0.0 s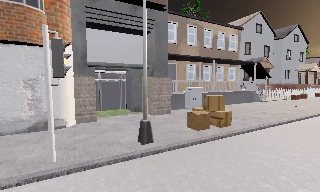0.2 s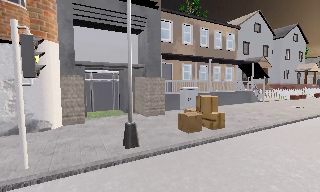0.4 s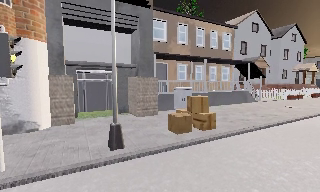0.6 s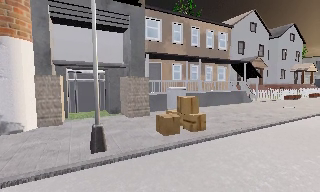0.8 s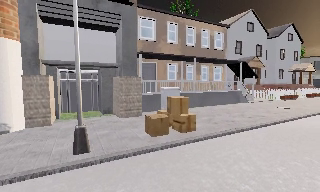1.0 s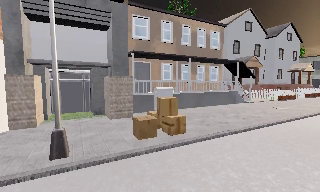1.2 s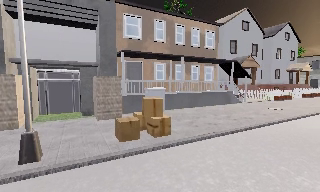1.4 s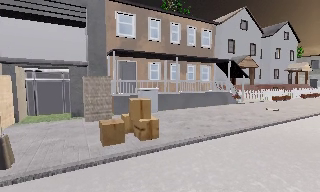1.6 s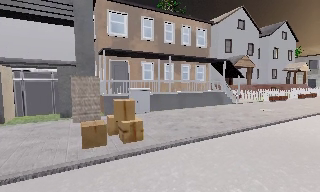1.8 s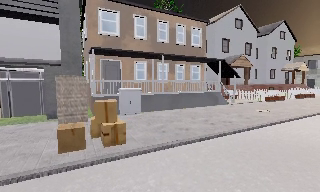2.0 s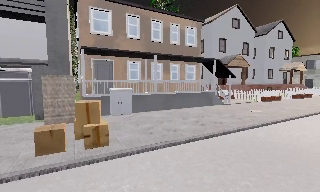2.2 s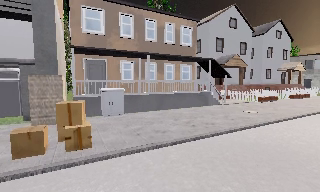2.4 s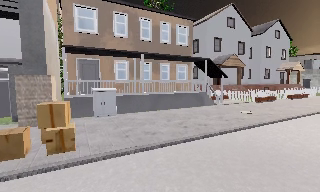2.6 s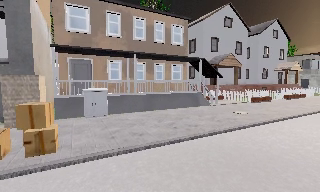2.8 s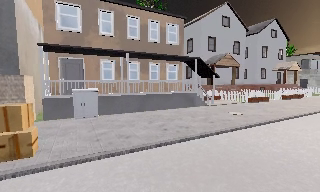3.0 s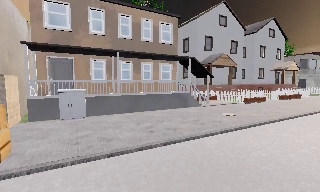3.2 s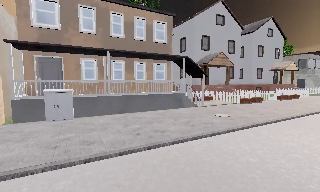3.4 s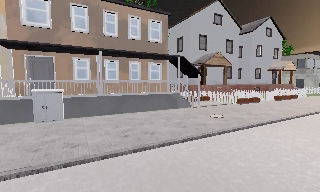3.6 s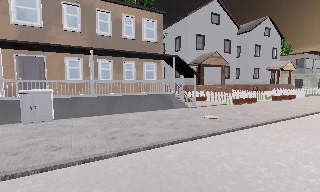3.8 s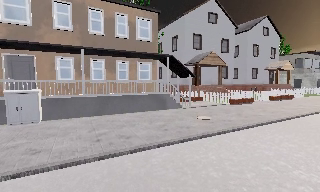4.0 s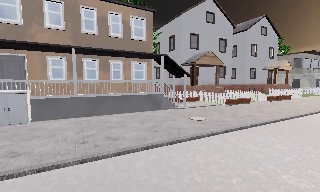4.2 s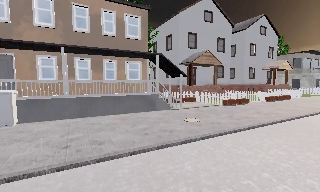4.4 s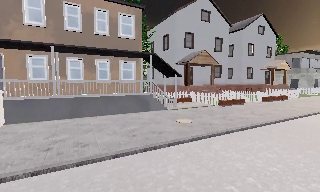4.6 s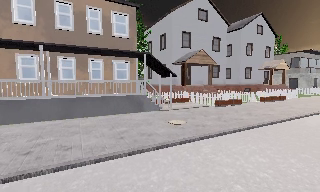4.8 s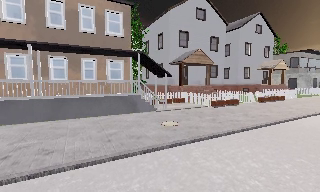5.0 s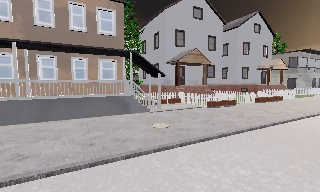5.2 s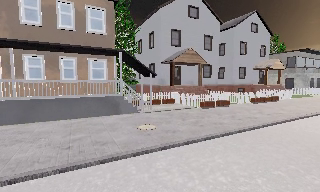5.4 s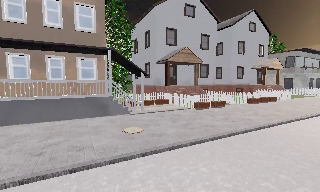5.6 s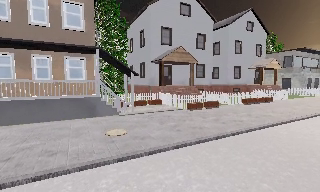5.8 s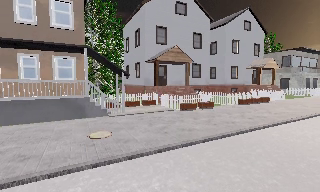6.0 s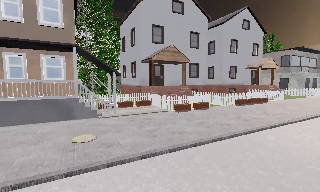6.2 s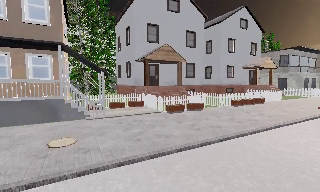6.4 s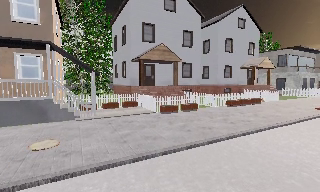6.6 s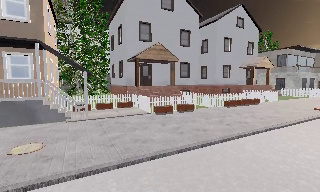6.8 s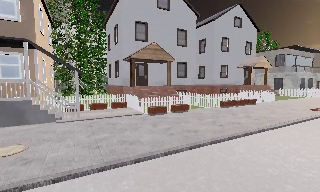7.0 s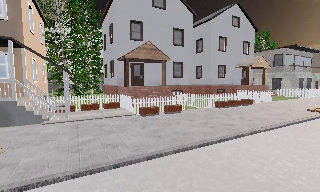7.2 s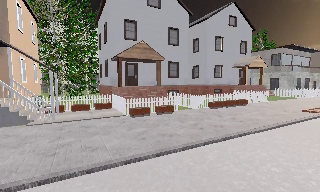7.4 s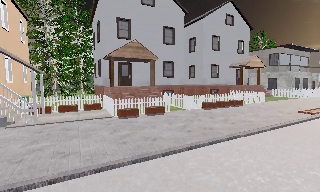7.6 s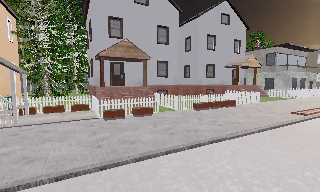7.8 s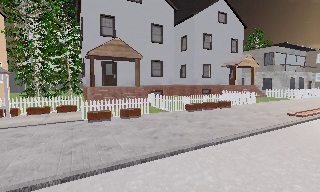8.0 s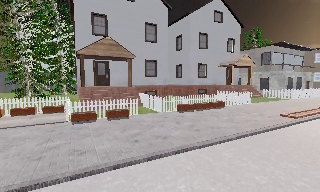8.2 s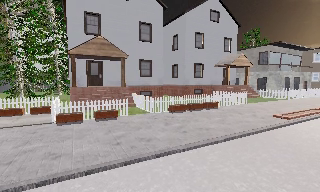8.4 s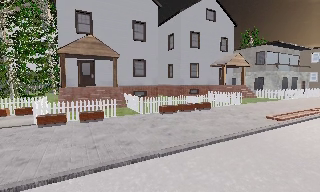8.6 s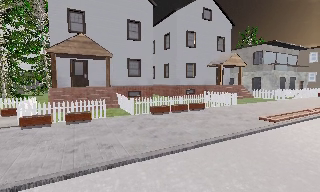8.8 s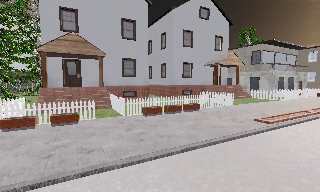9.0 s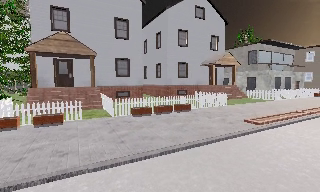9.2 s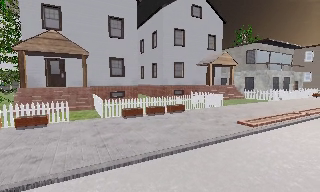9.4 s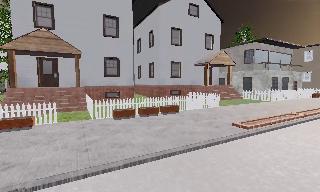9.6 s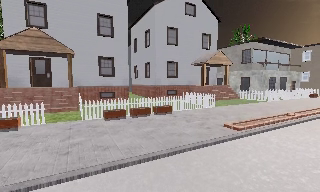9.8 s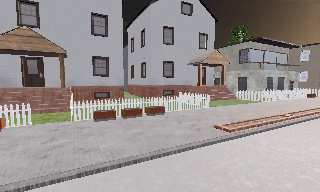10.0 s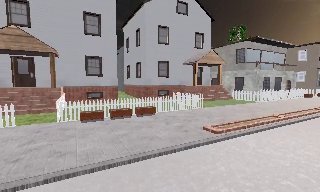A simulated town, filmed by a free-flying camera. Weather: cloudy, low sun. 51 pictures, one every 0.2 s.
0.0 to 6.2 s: The camera travels to its right and forward, about 16 m, so close, fixed things drift to the left.
6.2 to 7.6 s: The camera travels to its right and forward, about 3.5 m, so close, fixed things drift to the left. It gains speed.
7.6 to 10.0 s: The camera travels to its right and forward, about 7 m, so close, fixed things drift to the left.
The film runs forward here.
